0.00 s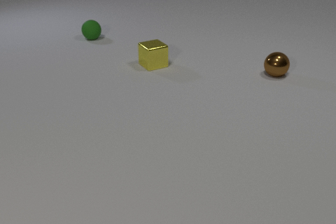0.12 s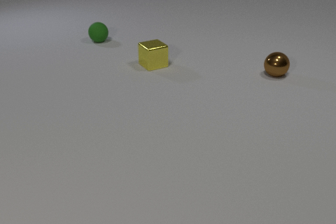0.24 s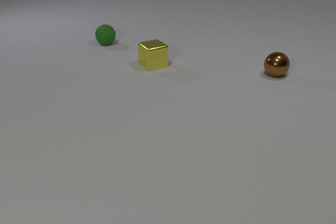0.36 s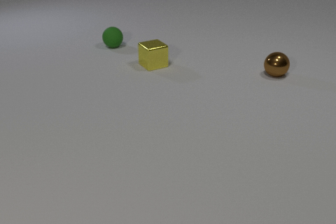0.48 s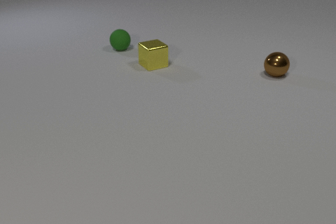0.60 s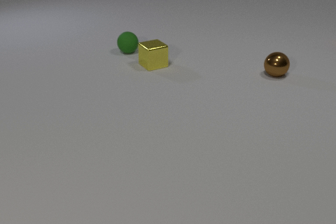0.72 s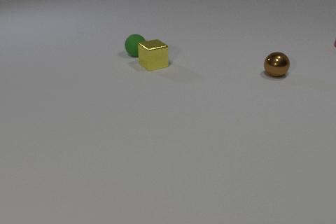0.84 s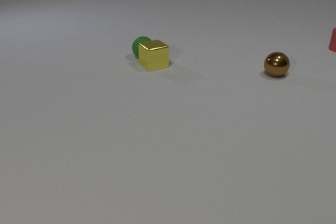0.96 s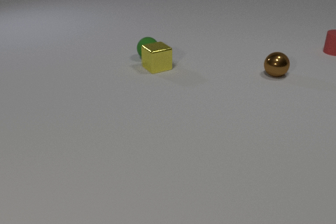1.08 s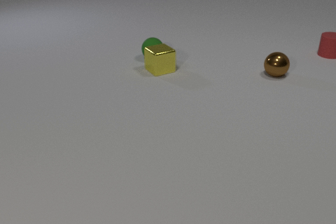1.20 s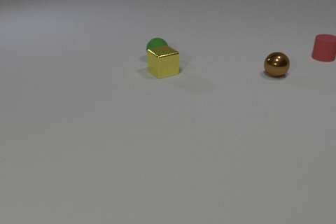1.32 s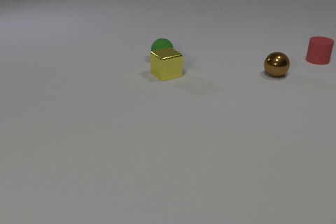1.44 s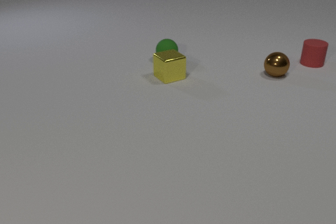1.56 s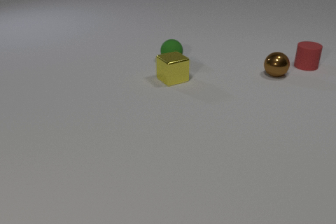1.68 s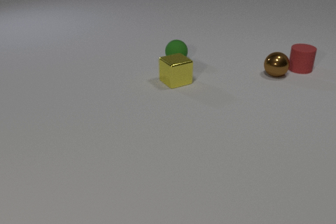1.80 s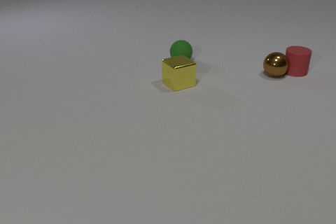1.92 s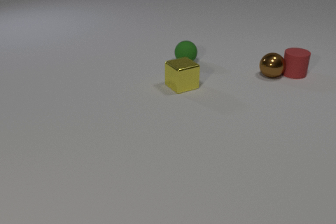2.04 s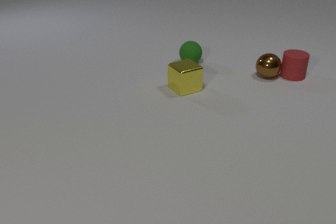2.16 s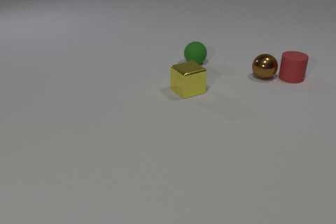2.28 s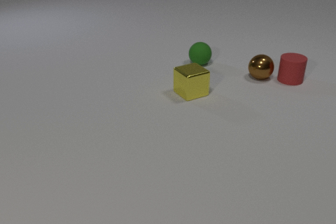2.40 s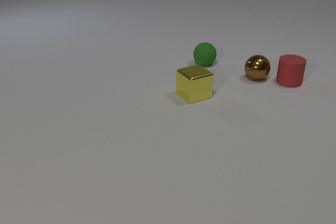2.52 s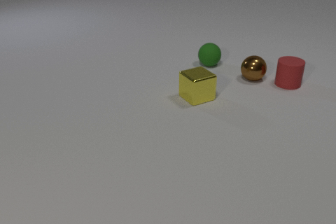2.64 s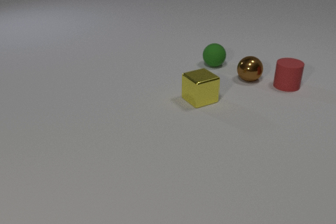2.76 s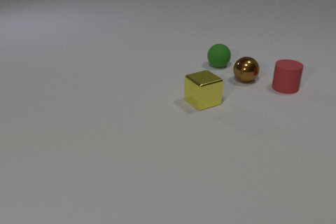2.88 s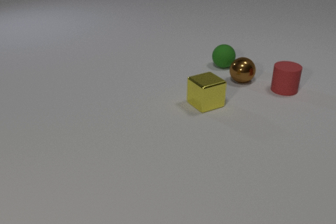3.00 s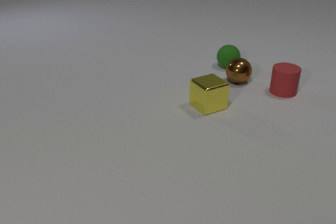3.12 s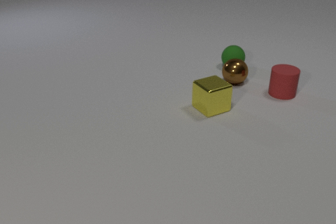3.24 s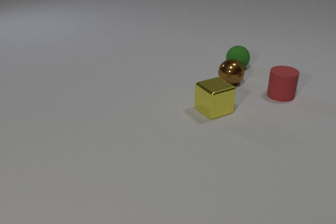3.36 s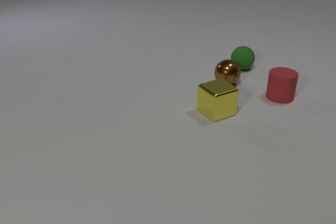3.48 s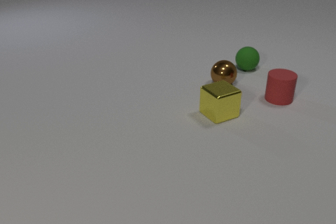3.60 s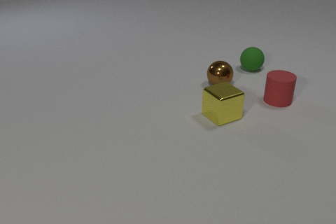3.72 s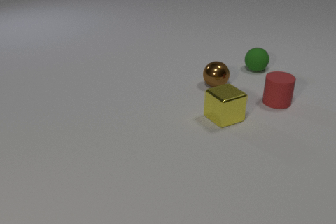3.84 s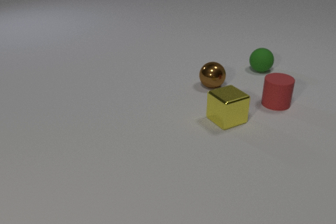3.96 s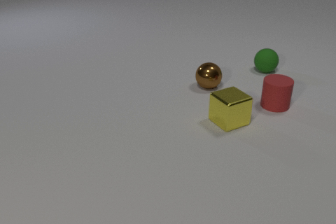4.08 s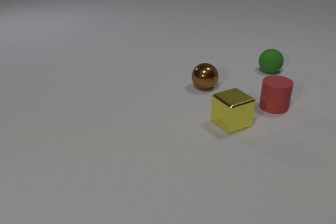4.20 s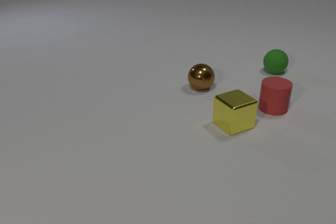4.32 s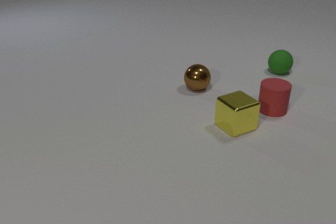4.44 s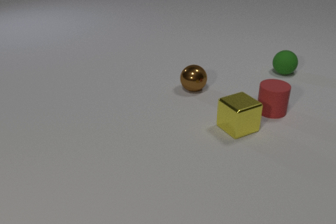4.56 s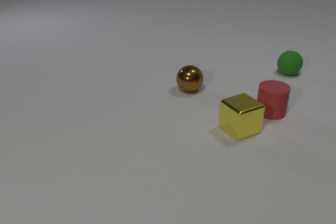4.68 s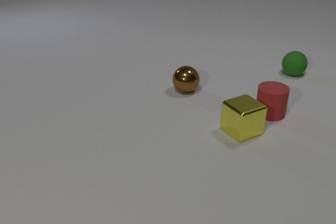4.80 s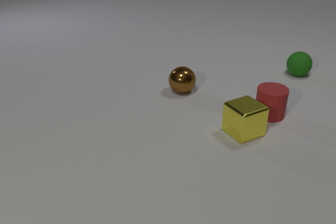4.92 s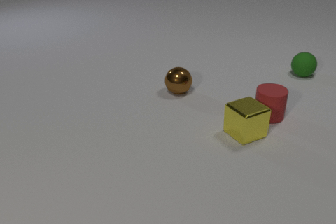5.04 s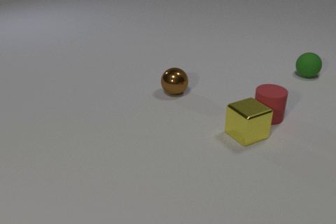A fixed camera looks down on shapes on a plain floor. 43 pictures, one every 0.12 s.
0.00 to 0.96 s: The green rubber sphere rolls toward the camera and to the right. The yellow metal cube slides toward the camera. The red rubber cylinder comes in at the right edge, slides toward the camera and to the left. The green rubber sphere and the yellow metal cube collide.
0.96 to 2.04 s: The green rubber sphere rolls to the right. The yellow metal cube slides toward the camera and to the right. The brown metal sphere rolls to the left and toward the camera. The red rubber cylinder slides toward the camera and to the left. The brown metal sphere and the red rubber cylinder collide.
2.04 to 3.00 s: The green rubber sphere rolls to the right. The yellow metal cube slides toward the camera and to the right. The brown metal sphere rolls to the left and toward the camera. The red rubber cylinder slides toward the camera.
3.00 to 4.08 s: The green rubber sphere rolls to the right. The yellow metal cube slides toward the camera and to the right. The brown metal sphere rolls to the left and toward the camera. The red rubber cylinder slides toward the camera.
4.08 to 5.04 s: The green rubber sphere rolls to the right. The yellow metal cube slides toward the camera and to the right. The brown metal sphere rolls to the left and toward the camera. The red rubber cylinder slides toward the camera.
What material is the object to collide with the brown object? rubber.
How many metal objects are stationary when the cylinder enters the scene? 2.
How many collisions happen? 2.
